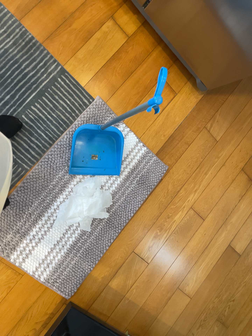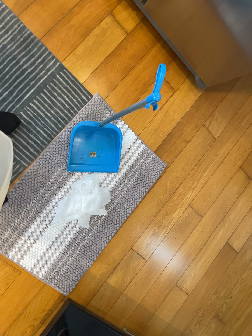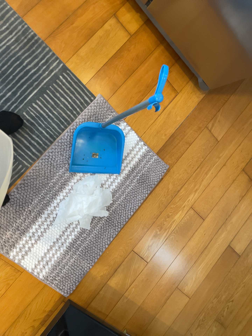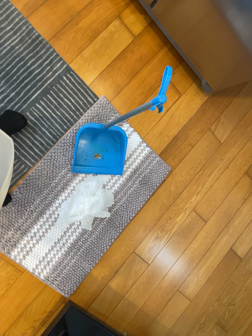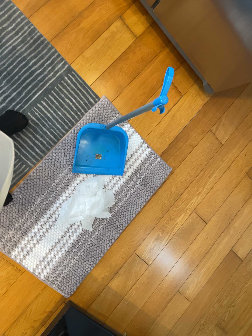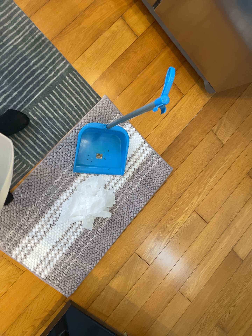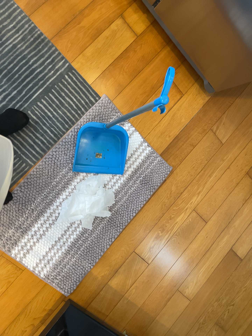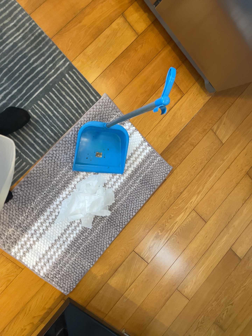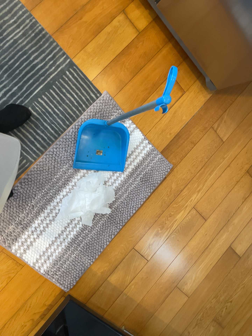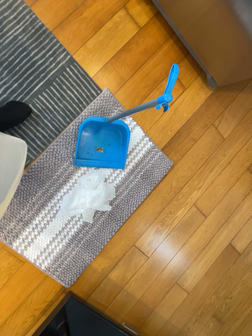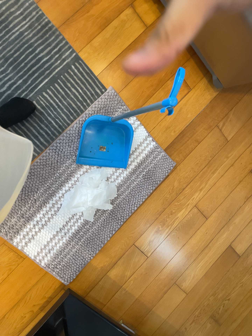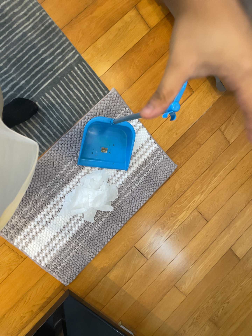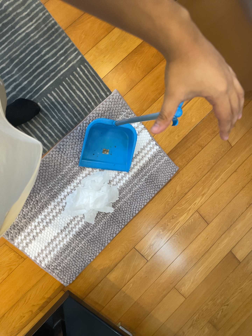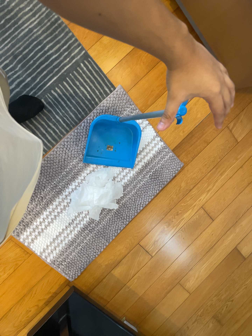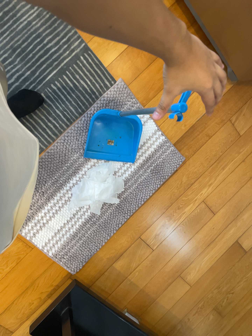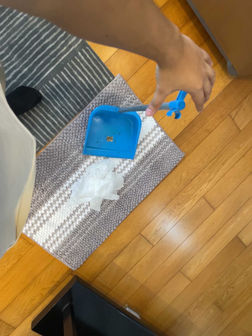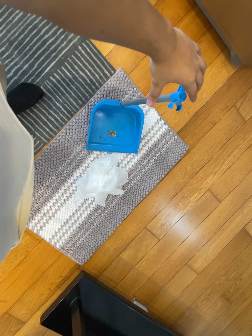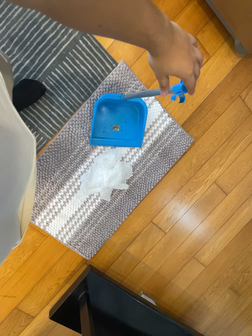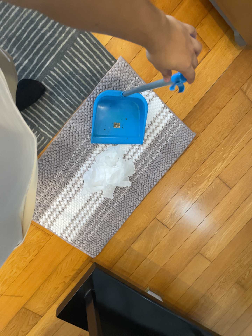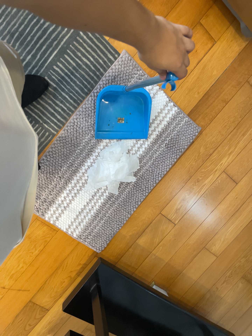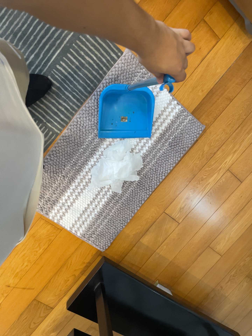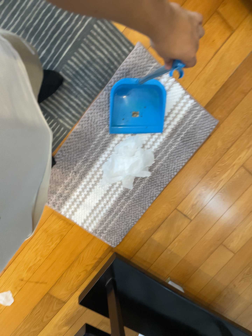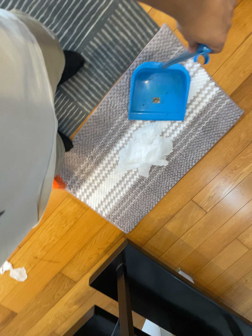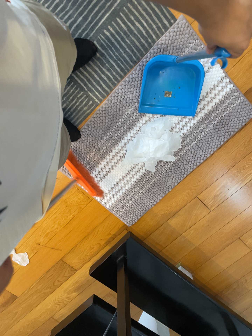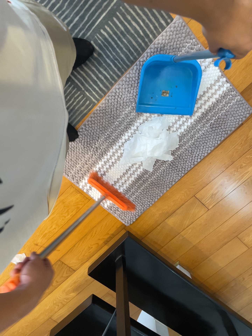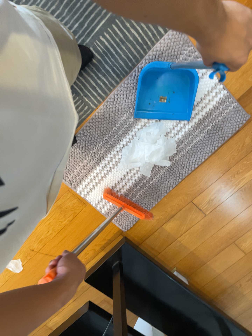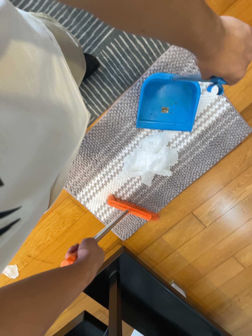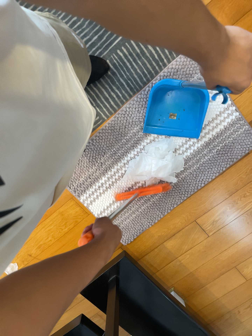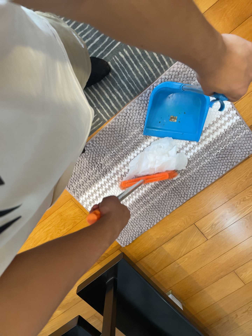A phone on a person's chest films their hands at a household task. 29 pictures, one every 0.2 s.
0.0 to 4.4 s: The scene slides to the right, as the camera pans about 15 degrees to its left. It travels toward the top of its view and forward, about 12 cm. Its aim tips toward the bottom of its view by about 15 degrees.
4.4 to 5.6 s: The camera rolls about its line of sight by about 10 degrees, and the scene rotates clockwise.
The film runs forward here.
